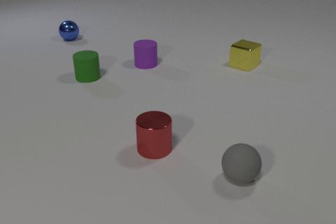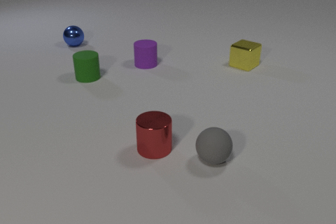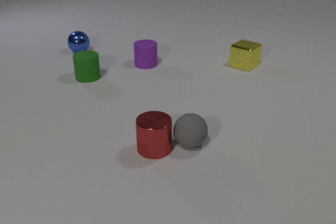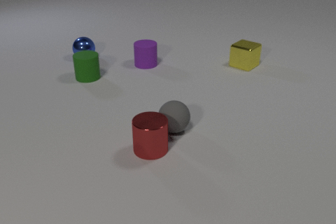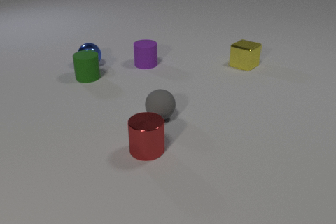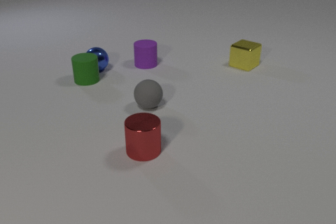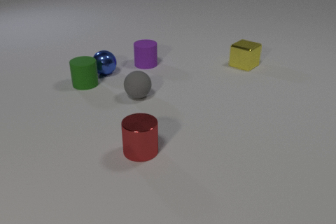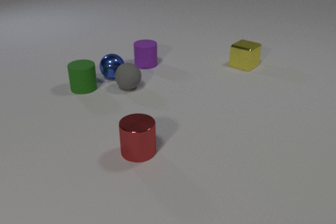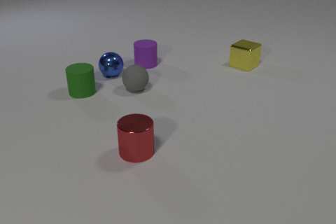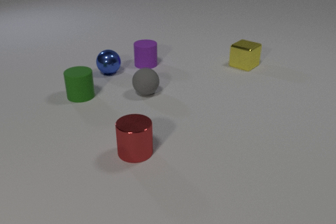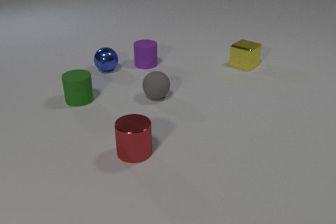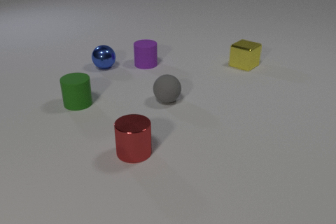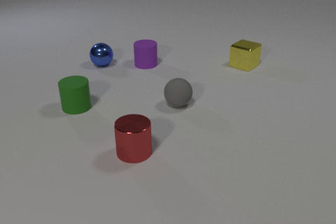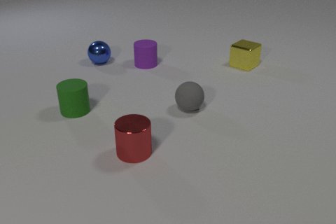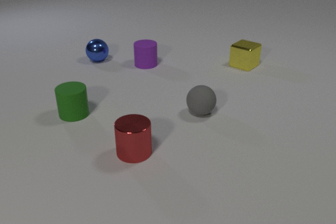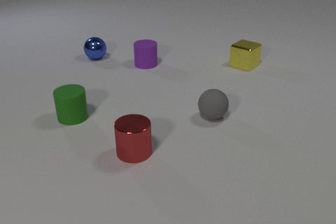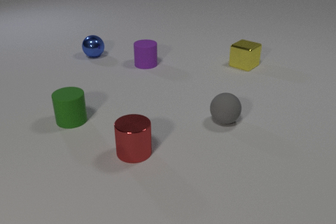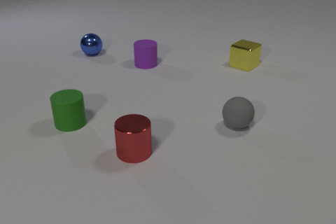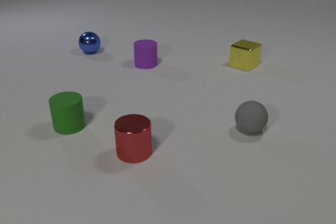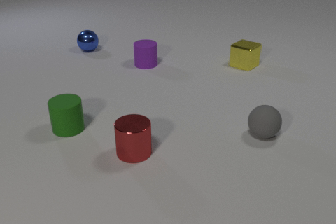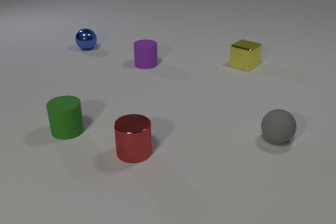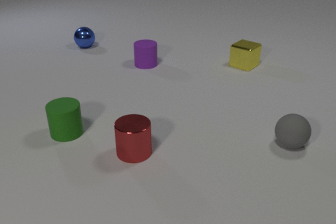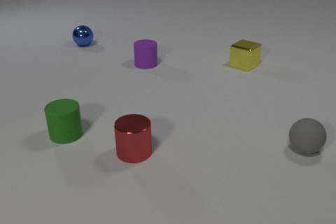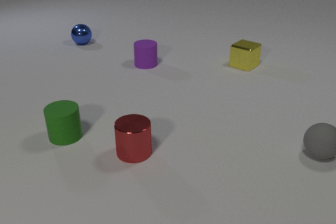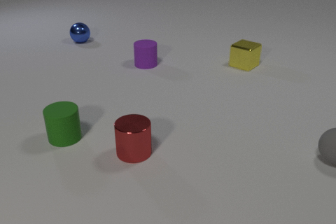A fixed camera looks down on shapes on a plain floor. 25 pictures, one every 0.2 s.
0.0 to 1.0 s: The blue metal sphere rolls toward the camera. The gray rubber sphere rolls away from the camera and to the left. The green rubber cylinder slides toward the camera. The red metal cylinder slides to the left. The gray rubber sphere and the red metal cylinder collide. The blue metal sphere and the green rubber cylinder collide.
1.0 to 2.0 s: The blue metal sphere rolls to the right. The gray rubber sphere rolls away from the camera and to the right. The green rubber cylinder slides toward the camera. The red metal cylinder slides to the left. The blue metal sphere and the gray rubber sphere collide.
2.0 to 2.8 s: The blue metal sphere rolls away from the camera. The gray rubber sphere rolls to the right and toward the camera. The green rubber cylinder slides toward the camera.
2.8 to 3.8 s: The blue metal sphere rolls away from the camera. The gray rubber sphere rolls to the right and toward the camera. The green rubber cylinder slides toward the camera.
3.8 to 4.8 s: The blue metal sphere rolls away from the camera. The gray rubber sphere rolls to the right. The green rubber cylinder slides toward the camera.
Are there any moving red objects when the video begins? no.
How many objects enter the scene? 0.
What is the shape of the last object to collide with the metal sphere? sphere.
